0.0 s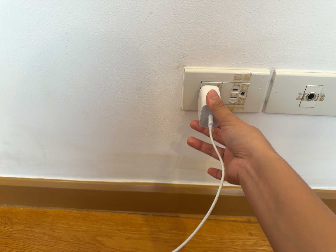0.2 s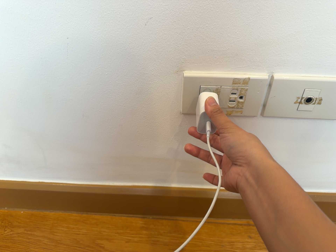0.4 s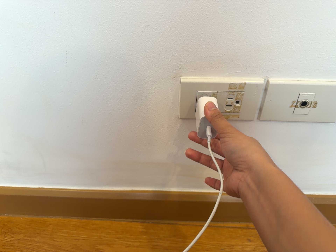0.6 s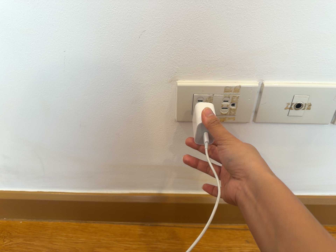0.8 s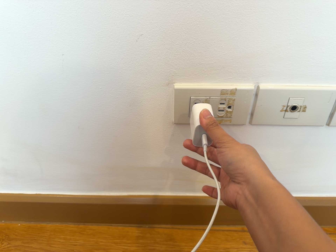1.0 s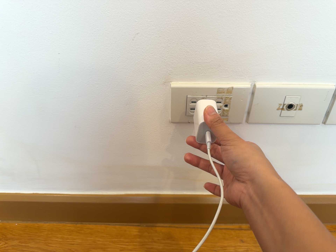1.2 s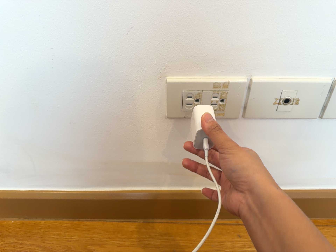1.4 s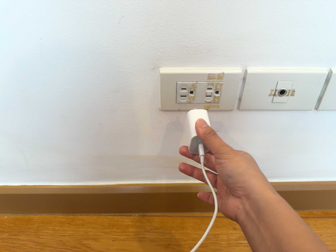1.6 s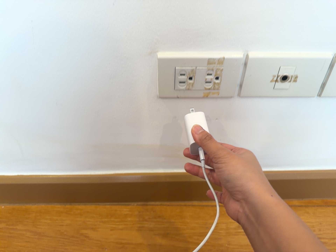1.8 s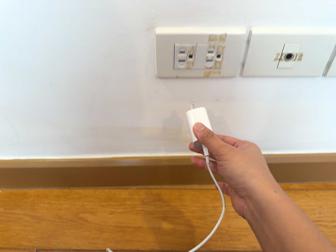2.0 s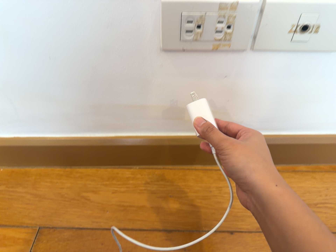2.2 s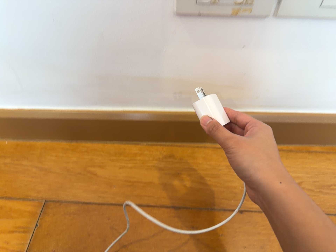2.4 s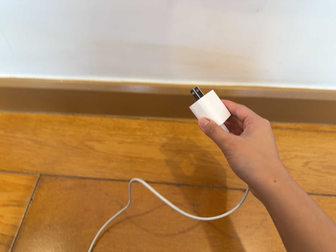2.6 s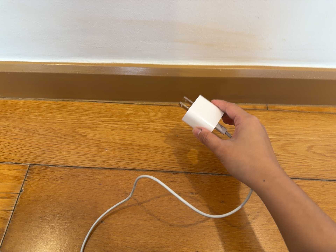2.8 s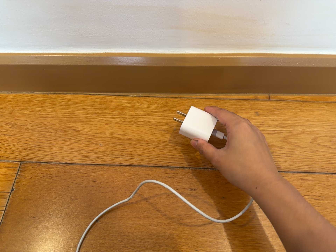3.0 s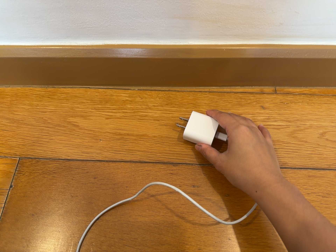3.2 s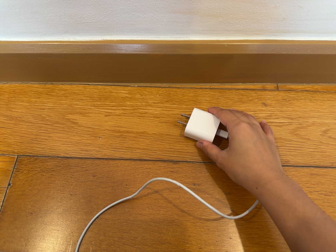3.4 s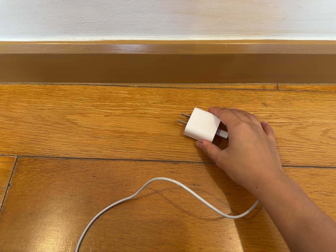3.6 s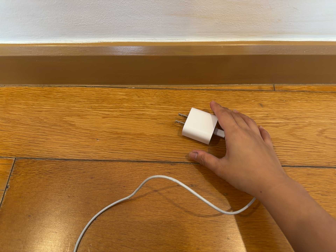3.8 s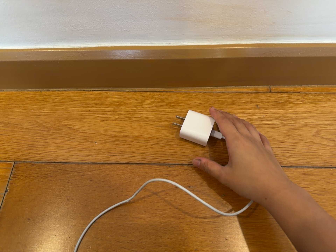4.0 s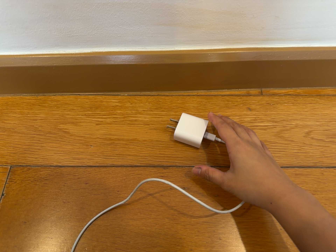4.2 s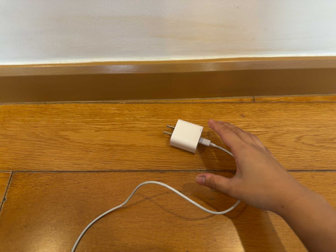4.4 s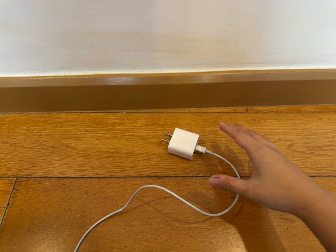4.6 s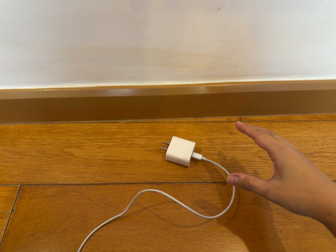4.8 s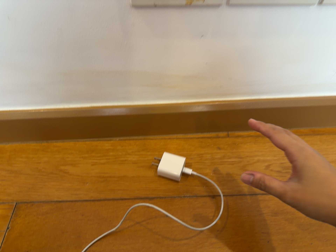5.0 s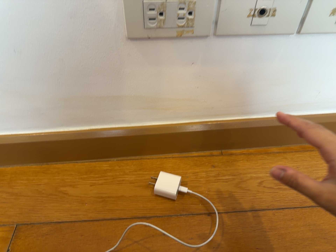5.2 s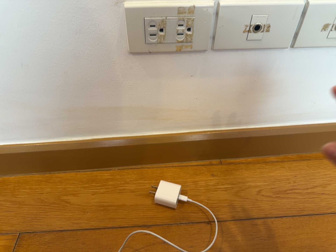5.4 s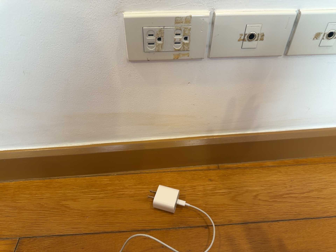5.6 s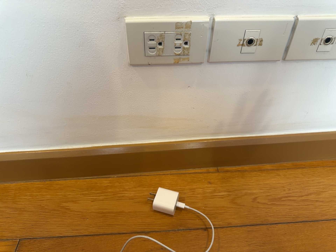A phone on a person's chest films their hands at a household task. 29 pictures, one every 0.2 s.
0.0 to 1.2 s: The camera shifts only a little, or ends up much as it began.
1.2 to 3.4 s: The camera travels forward, about 16 cm, so what stands in front looms larger. Its aim tips toward the bottom of its view by about 30 degrees, and the scene shifts upward.
3.4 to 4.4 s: The camera shifts only a little, or ends up much as it began.
4.4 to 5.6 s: The camera travels backward, about 10 cm, so what stands in front gets smaller. Its aim tips toward the top of its view by about 15 degrees, and the scene shifts downward.
The film runs backward here.
